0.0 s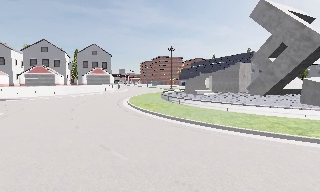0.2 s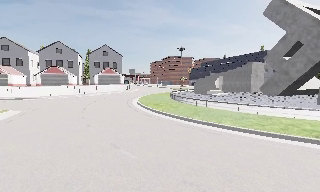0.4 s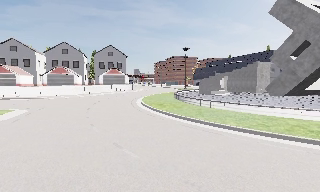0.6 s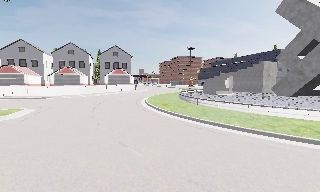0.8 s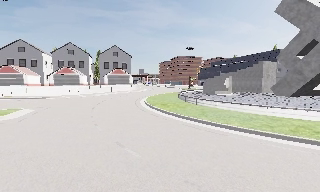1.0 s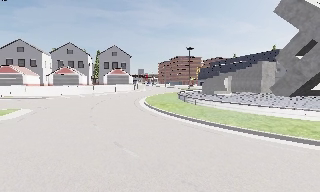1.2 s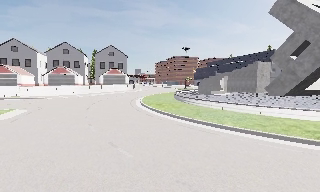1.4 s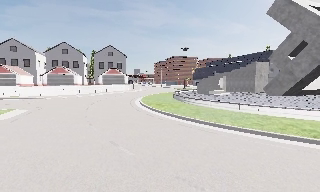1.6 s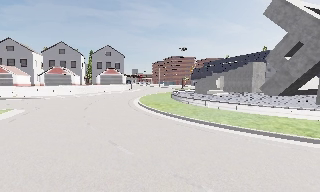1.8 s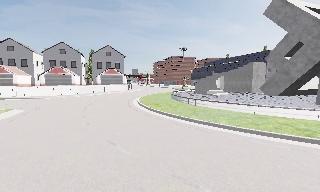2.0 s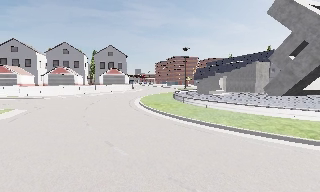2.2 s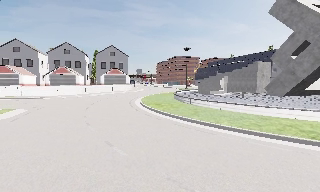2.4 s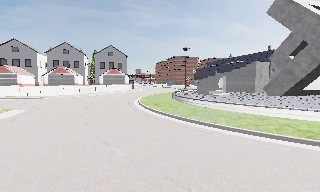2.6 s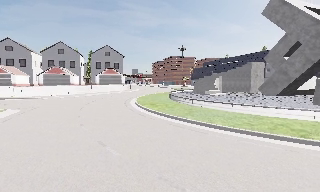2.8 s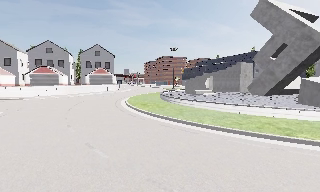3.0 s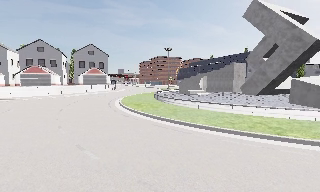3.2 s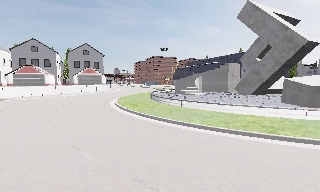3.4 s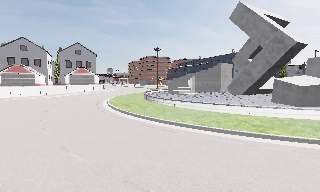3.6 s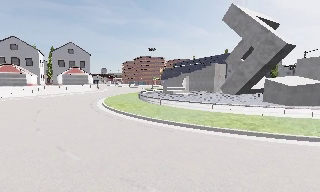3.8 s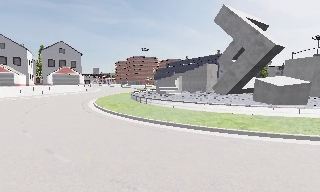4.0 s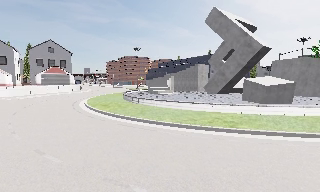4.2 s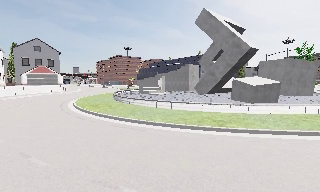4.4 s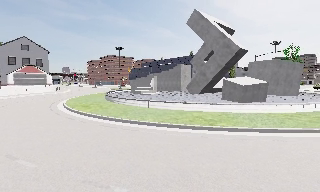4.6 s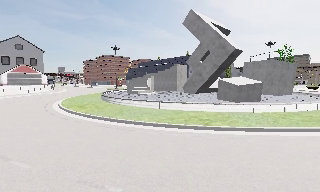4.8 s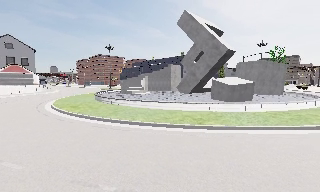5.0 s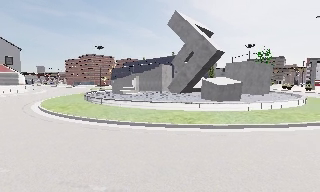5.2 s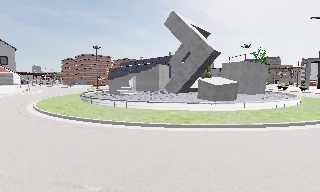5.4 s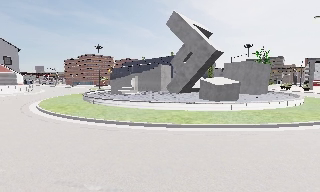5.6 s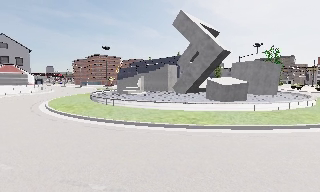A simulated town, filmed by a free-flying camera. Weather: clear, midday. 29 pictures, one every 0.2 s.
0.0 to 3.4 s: The camera travels to its right, about 1 m, so close, fixed things drift to the left.
3.4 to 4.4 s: The camera swings to its right by about 15 degrees, and the scene slides to the left.
4.4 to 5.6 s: The camera shifts only a little, or ends up much as it began.
The film runs forward here.
